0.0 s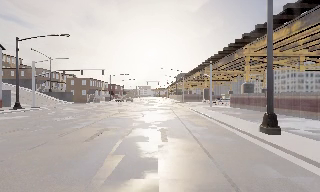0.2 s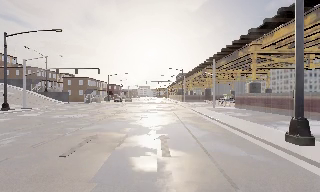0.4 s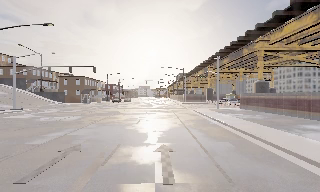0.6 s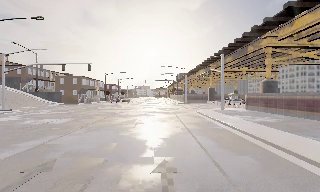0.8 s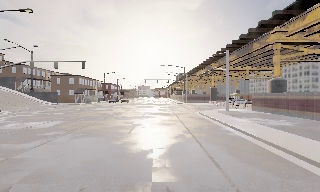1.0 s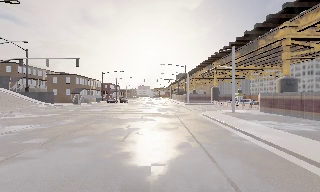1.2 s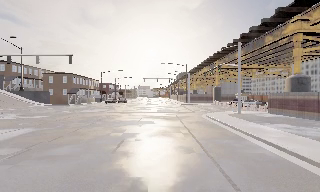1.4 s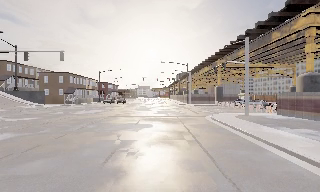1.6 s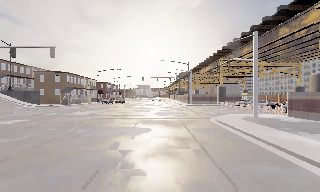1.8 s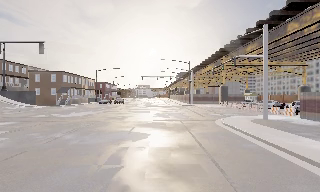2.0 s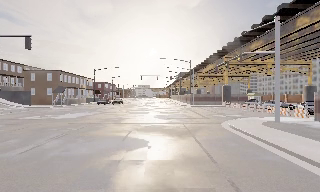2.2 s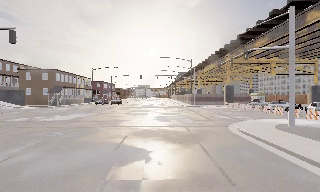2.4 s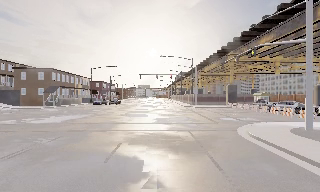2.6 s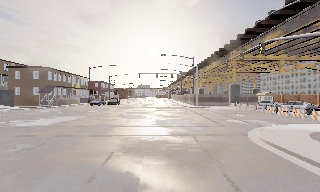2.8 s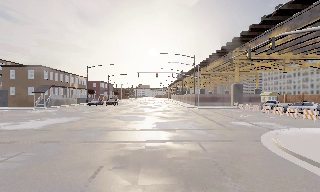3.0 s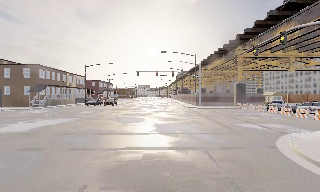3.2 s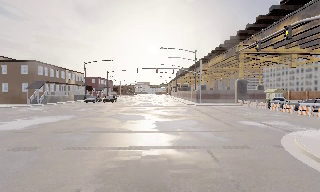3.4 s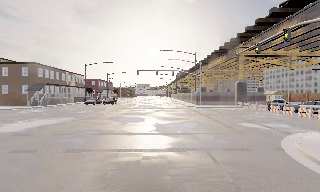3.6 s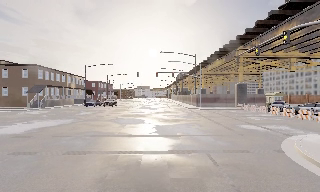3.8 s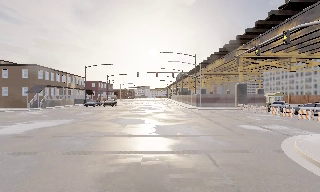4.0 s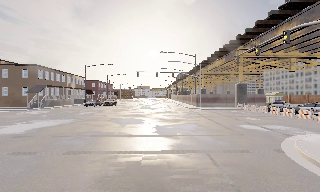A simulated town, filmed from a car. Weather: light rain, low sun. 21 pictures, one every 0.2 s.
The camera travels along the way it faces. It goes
forward.
0.0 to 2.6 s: The camera travels forward, about 19 m, so what stands in front looms larger.
2.6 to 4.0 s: The camera travels forward, about 2.5 m, so what stands in front looms larger. It loses speed.
The film runs forward here.
